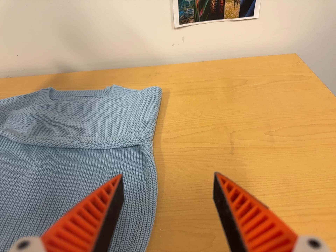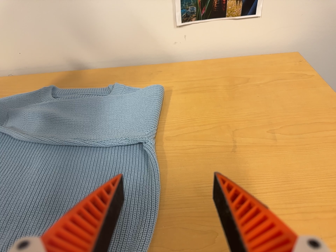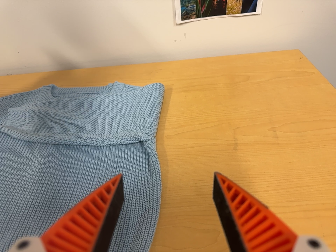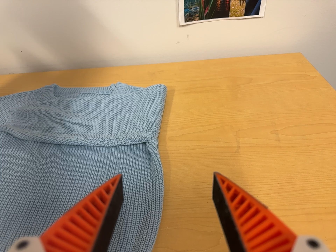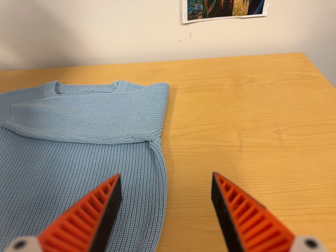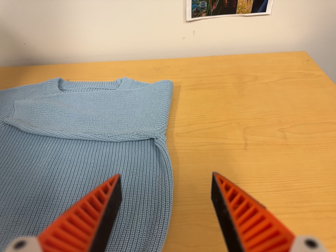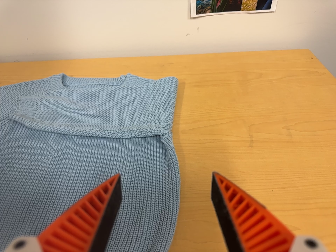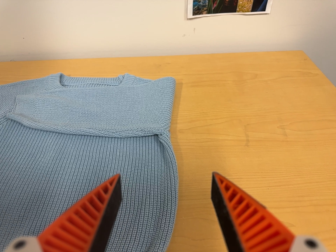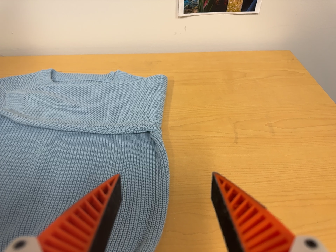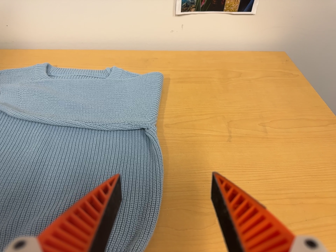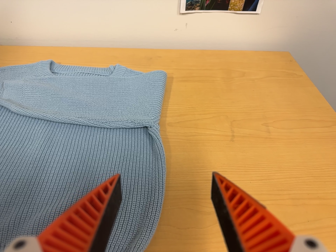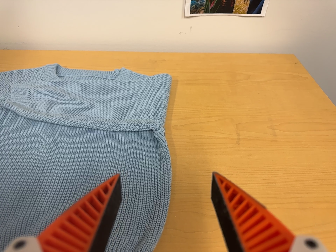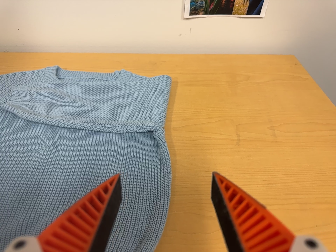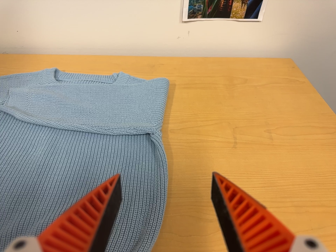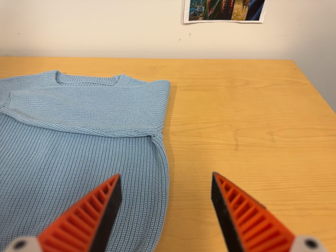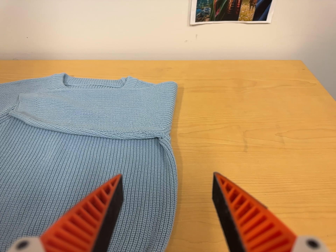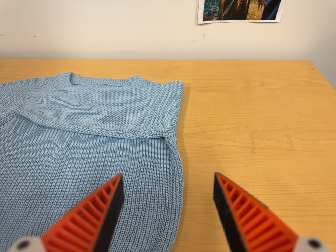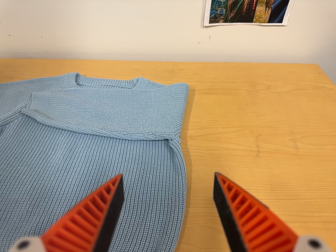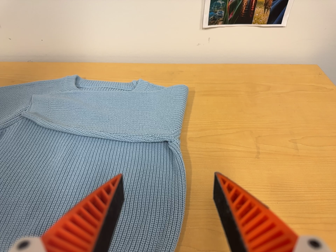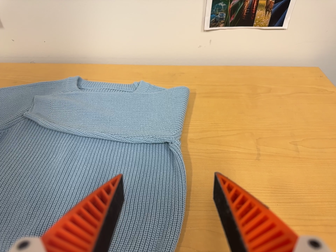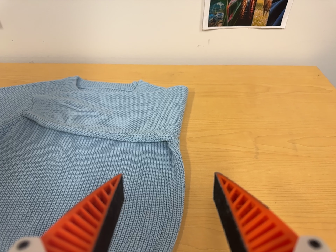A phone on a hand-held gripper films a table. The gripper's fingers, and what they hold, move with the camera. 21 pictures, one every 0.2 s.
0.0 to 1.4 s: The camera travels to its left, about 6 cm.
1.4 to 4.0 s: The camera shifts only a little, or ends up much as it began.
The film runs backward here.
